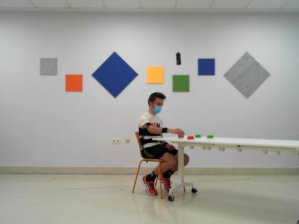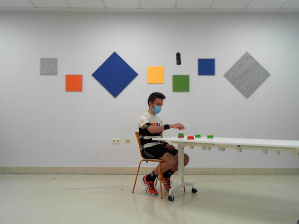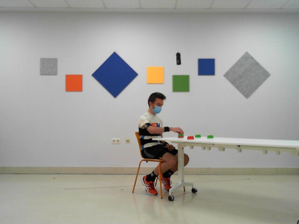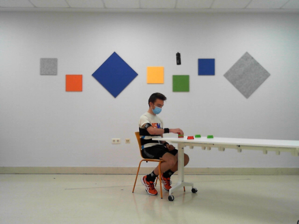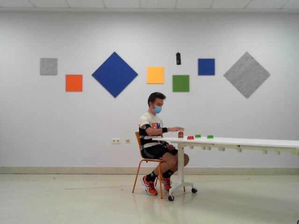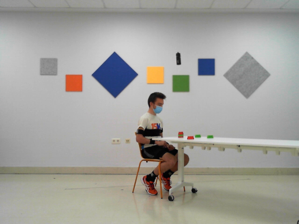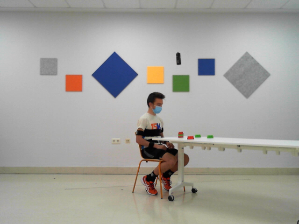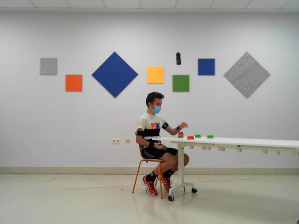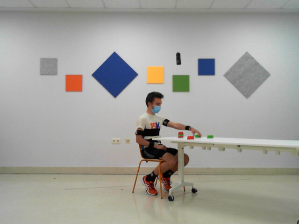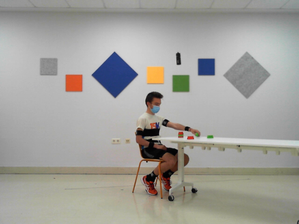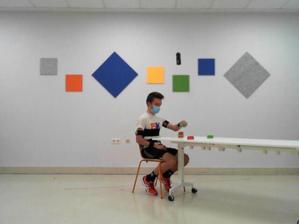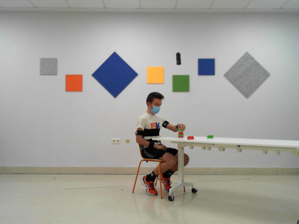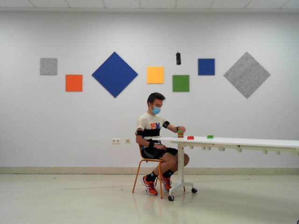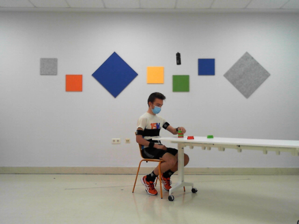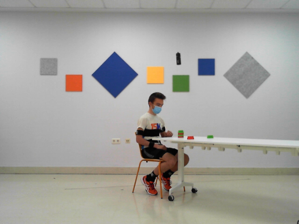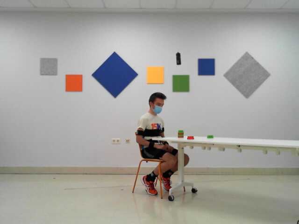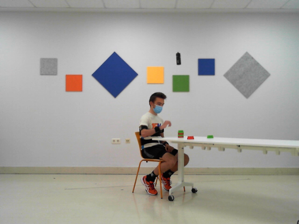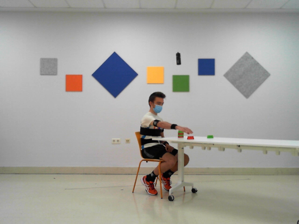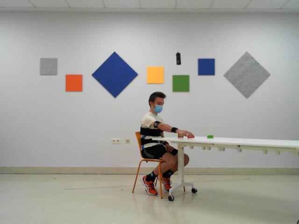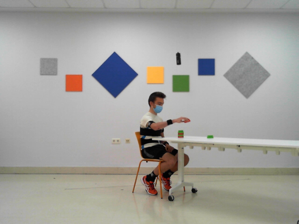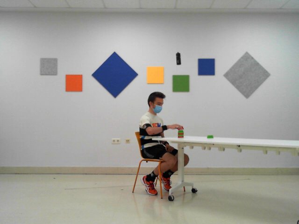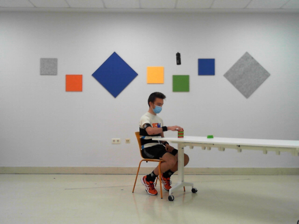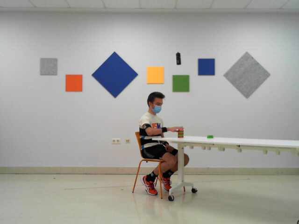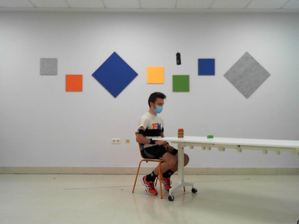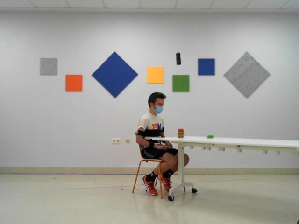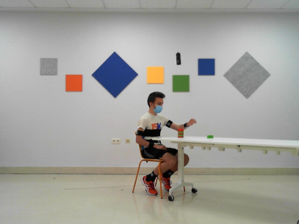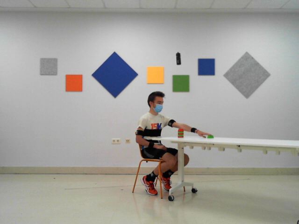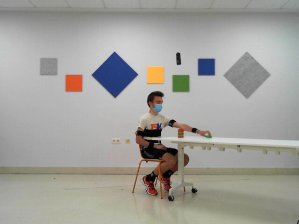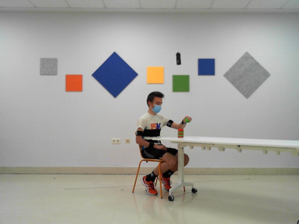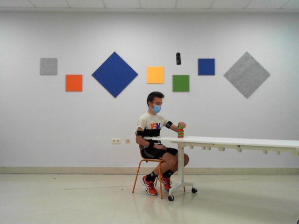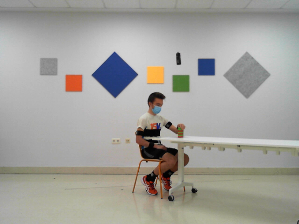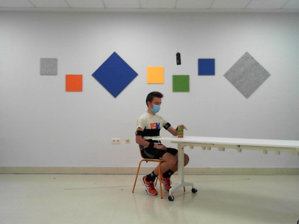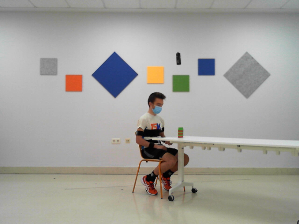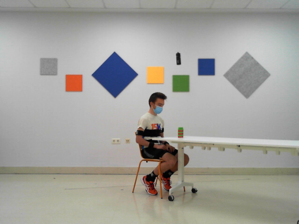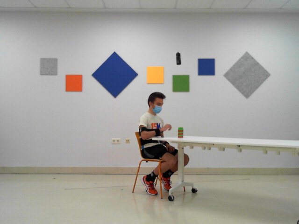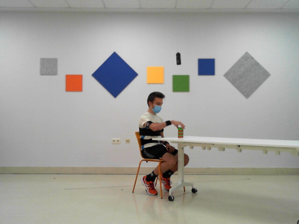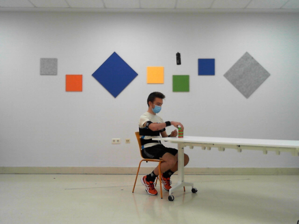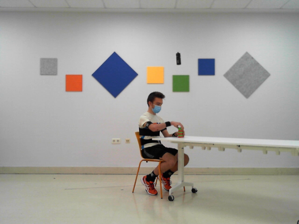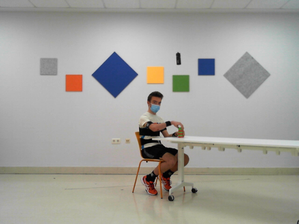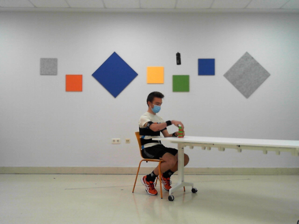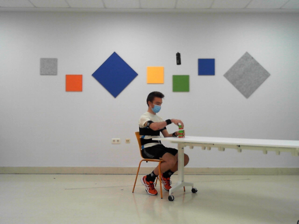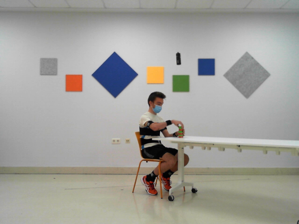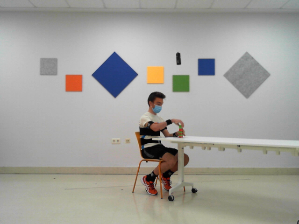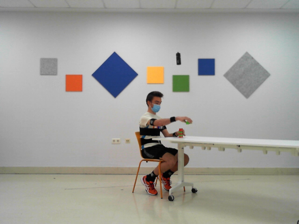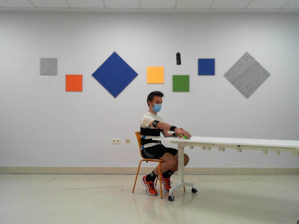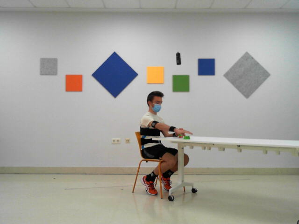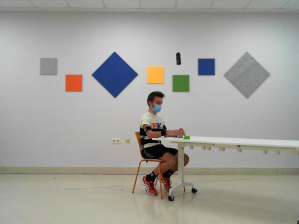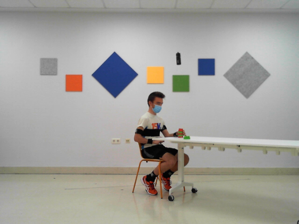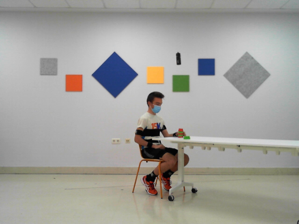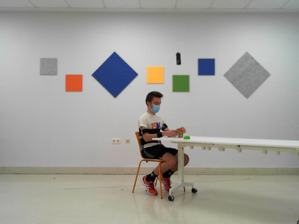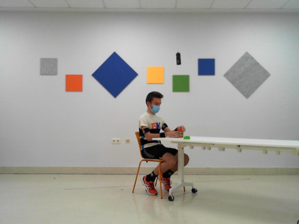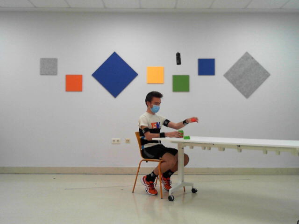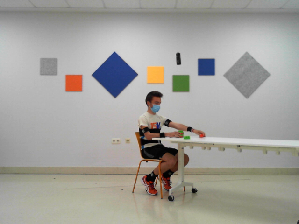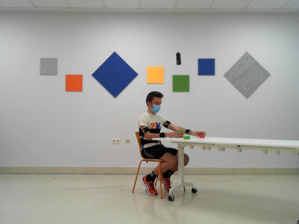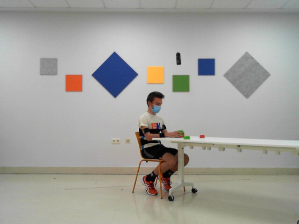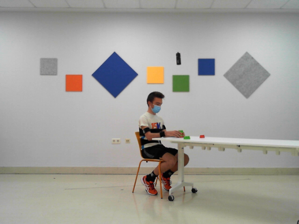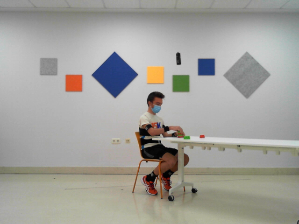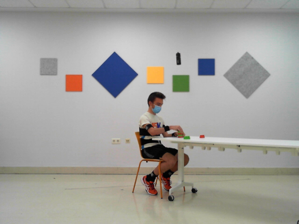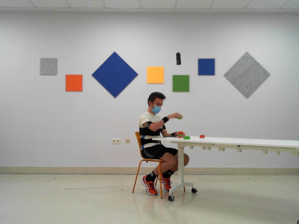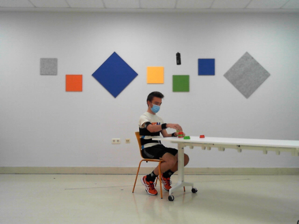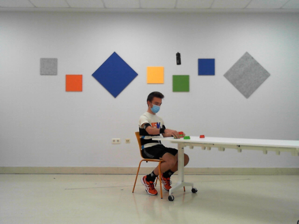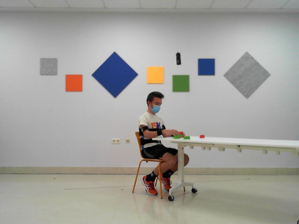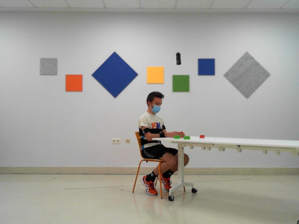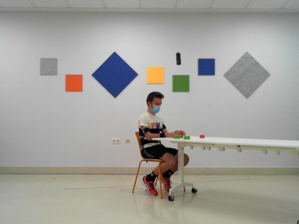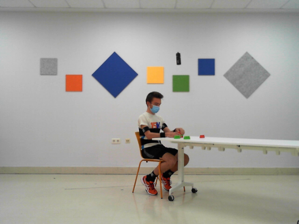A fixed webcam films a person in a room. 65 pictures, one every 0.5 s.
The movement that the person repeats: Assemble and disassemble a 6-piece LEGO tower.
